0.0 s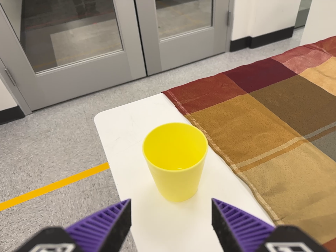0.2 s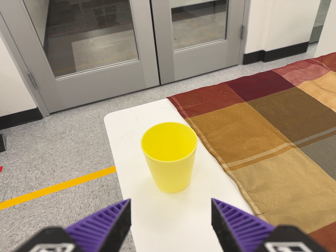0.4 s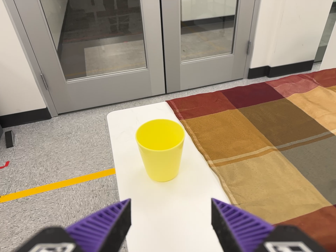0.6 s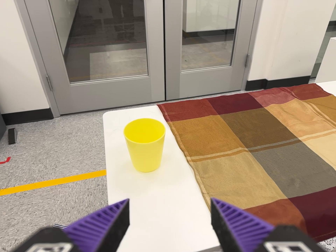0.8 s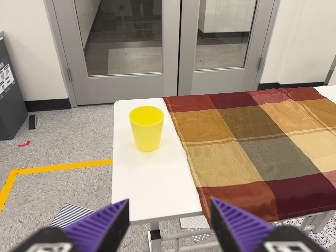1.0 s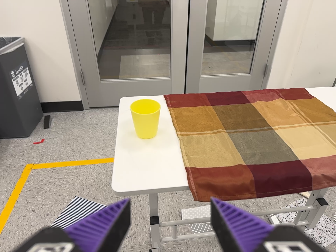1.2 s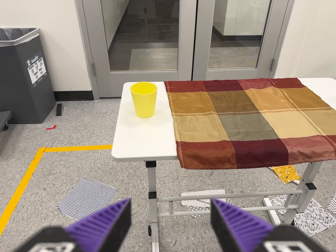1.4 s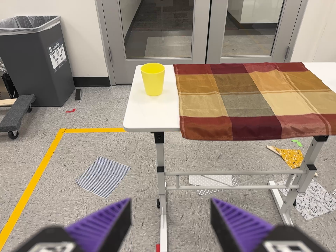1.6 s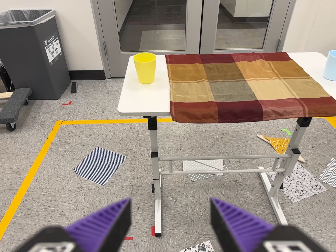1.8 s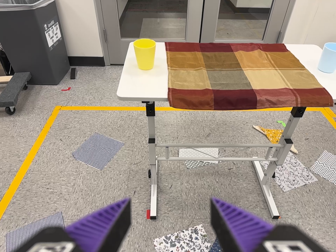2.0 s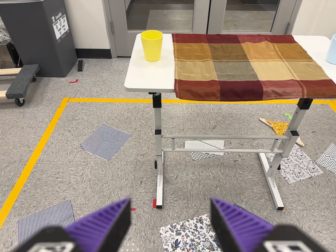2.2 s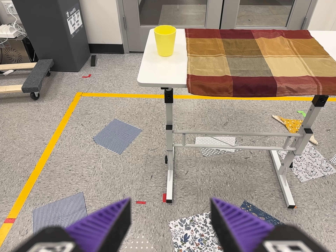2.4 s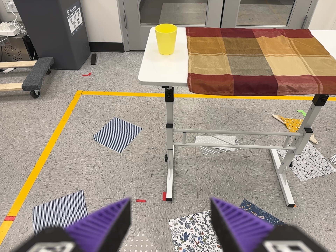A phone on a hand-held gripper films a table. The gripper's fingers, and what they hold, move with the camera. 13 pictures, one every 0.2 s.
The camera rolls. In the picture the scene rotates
clockwise.
0.0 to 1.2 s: The camera pans to its left by about 15 degrees. It travels backward, to its right and toward the bottom of its view, about 40 cm, so what stands in front gets smaller. It rolls about its line of sight by about 15 degrees, and the scene rotates clockwise.
1.2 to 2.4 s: The camera travels backward and toward the bottom of its view, about 22 cm, so what stands in front gets smaller. Its aim tips toward the bottom of its view by about 10 degrees, and the scene shifts upward.
The film runs backward here.
